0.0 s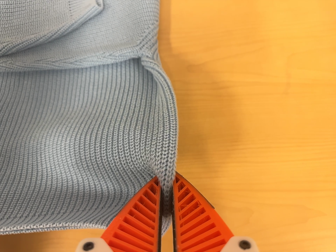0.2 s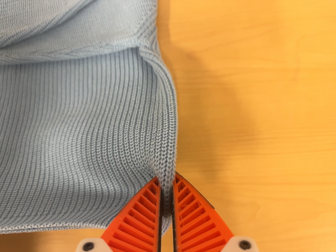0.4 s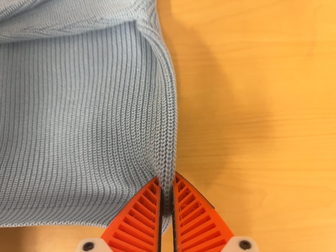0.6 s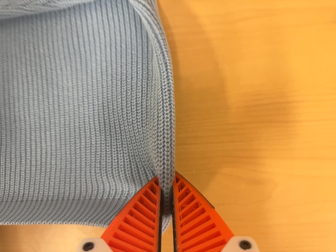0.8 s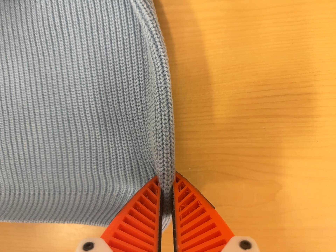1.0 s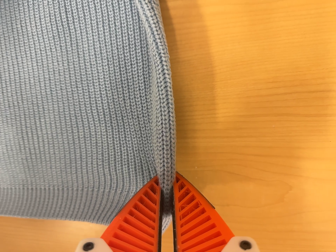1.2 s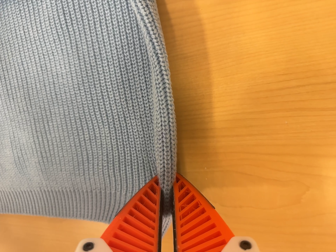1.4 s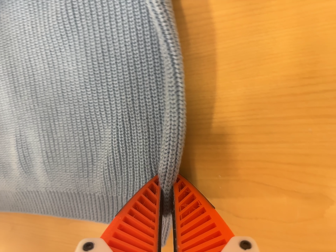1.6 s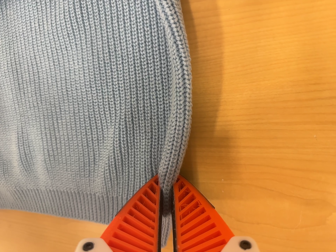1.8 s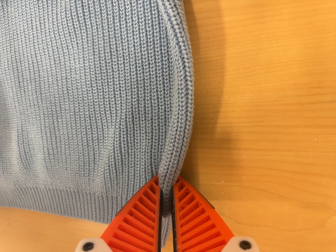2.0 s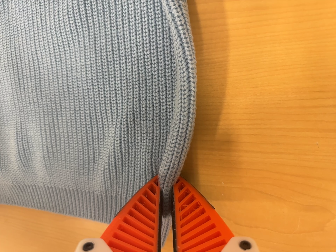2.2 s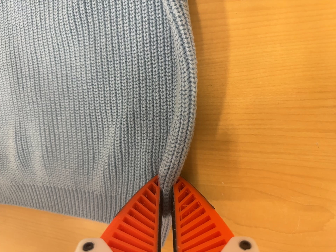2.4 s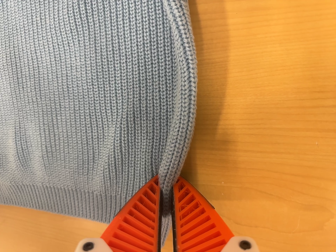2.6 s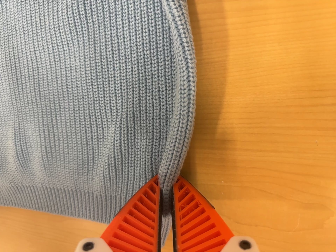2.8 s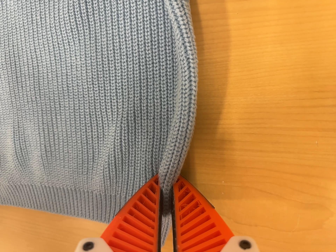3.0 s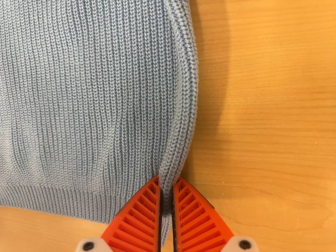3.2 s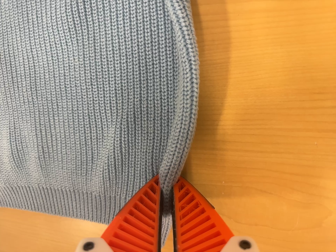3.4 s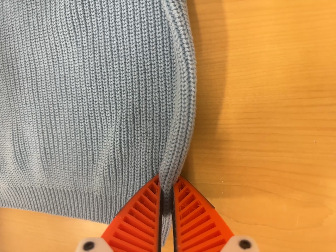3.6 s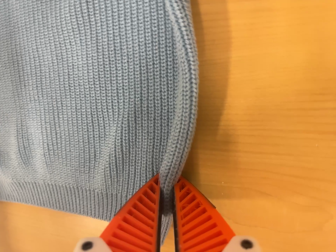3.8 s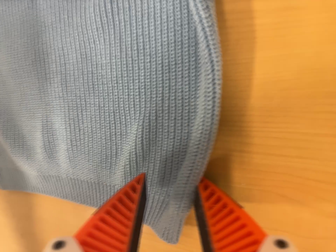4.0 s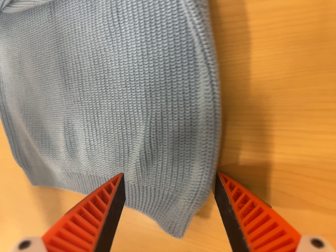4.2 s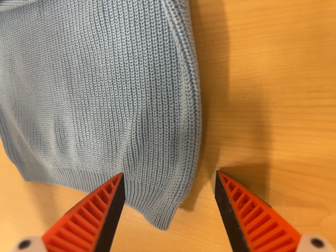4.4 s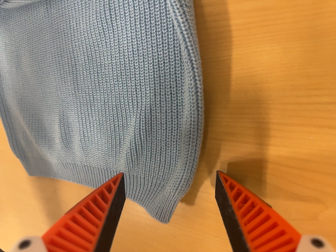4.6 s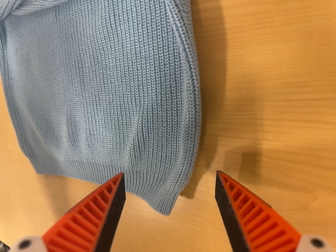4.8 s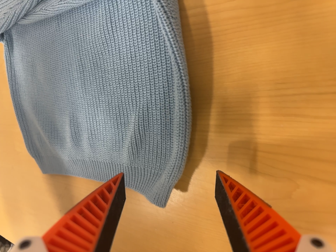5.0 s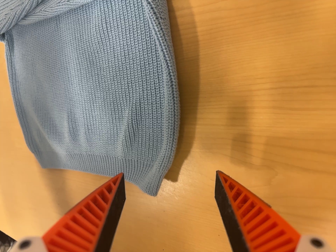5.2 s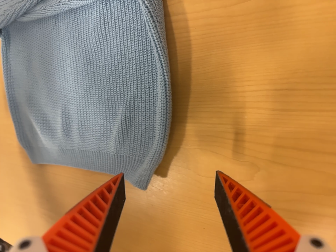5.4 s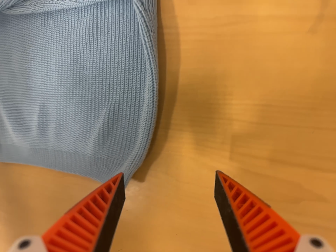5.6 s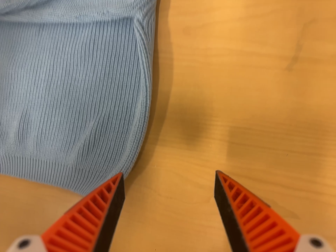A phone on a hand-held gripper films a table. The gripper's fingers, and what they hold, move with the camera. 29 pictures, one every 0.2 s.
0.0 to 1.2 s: The camera pans to its left by about 20 degrees. It travels forward and to its right, about 14 cm, so what stands in front looms larger. Its aim tips toward the bottom of its view by about 20 degrees, and the scene shifts upward.
1.2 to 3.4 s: The camera shifts only a little, or ends up much as it began.
3.4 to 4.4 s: The camera pans to its left by about 10 degrees.
4.4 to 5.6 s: The scene slides to the left, as the camera pans about 15 degrees to its right. It travels backward and toward the bottom of its view, about 10 cm, so what stands in front gets smaller. Its aim tips toward the top of its view by about 15 degrees. It rolls about its line of sight by about 10 degrees, and the scene rotates clockwise.
The film runs backward here.
